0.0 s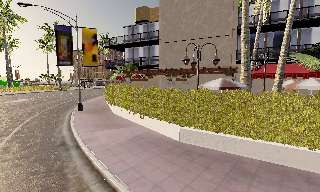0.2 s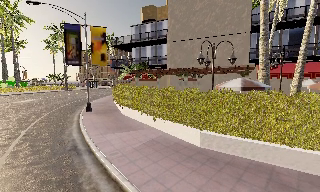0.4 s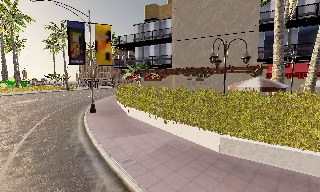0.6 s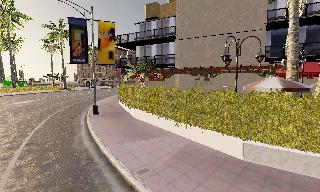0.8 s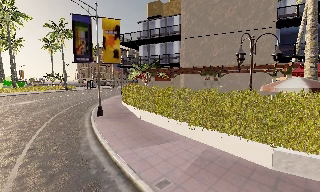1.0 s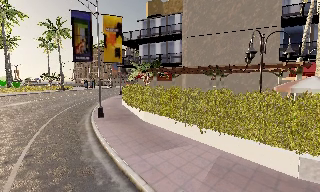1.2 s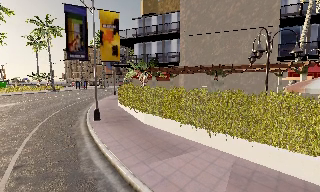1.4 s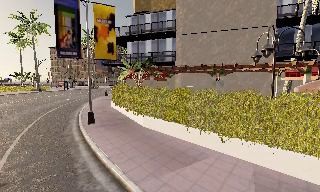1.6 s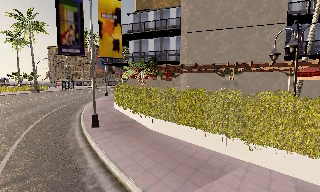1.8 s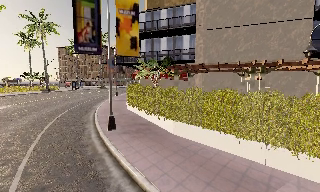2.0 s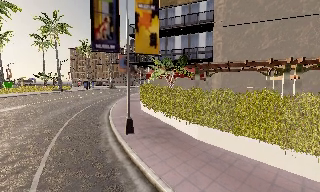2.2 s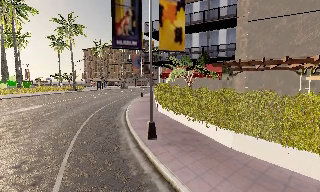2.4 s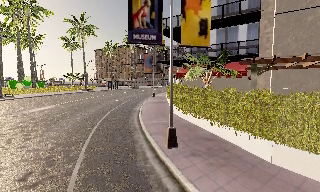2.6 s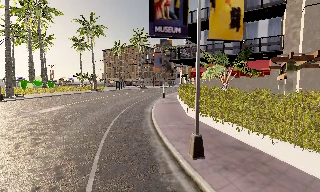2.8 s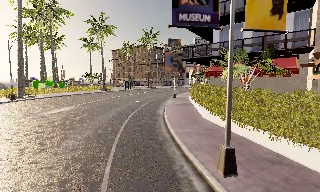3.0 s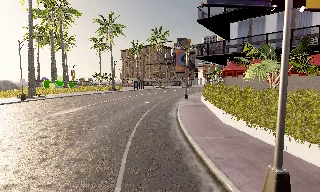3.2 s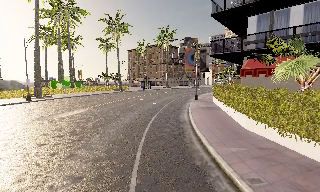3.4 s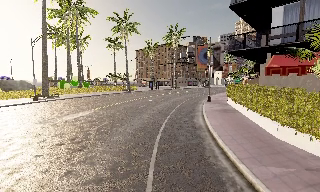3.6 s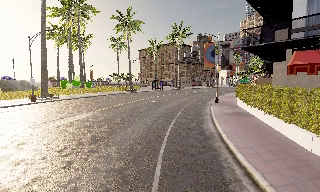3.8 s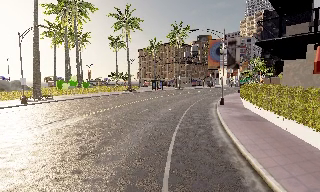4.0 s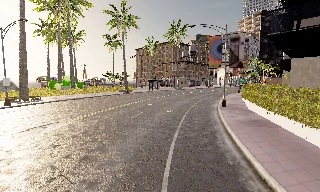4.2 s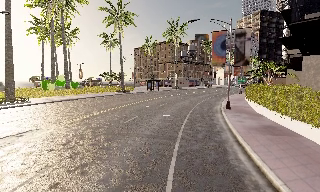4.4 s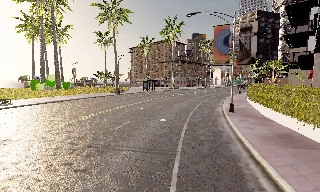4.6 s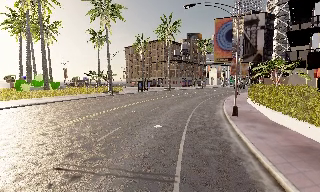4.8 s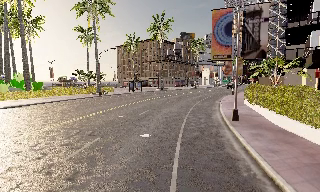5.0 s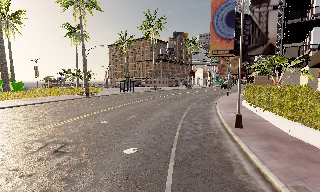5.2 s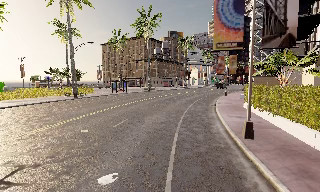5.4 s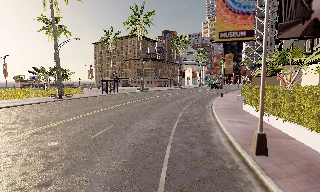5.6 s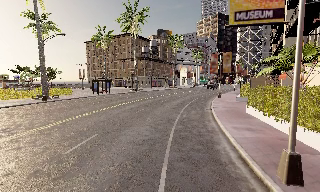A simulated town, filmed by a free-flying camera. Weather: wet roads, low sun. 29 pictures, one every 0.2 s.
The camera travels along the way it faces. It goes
forward.
0.0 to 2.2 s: The camera travels forward and to its left, about 9 m, so what stands in front looms larger.
2.2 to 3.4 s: The camera swings to its left by about 15 degrees, and the scene slides to the right. It travels forward, about 6 m, so what stands in front looms larger.
3.4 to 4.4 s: The camera travels forward, about 7 m, so what stands in front looms larger.
4.4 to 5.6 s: The camera swings to its right by about 10 degrees, and the scene slides to the left. It travels forward, about 9 m, so what stands in front looms larger.
The film runs forward here.
